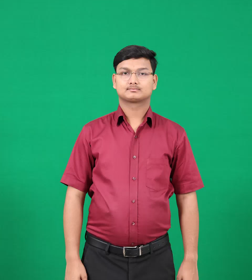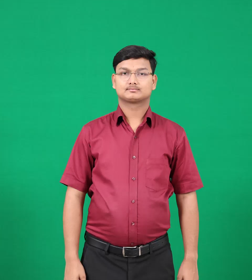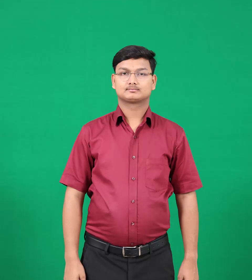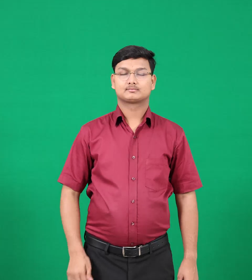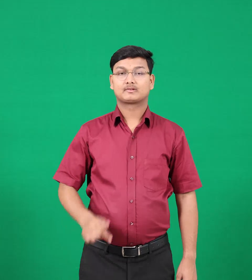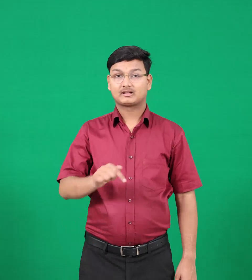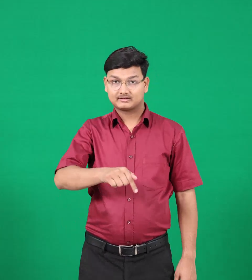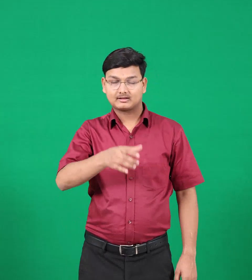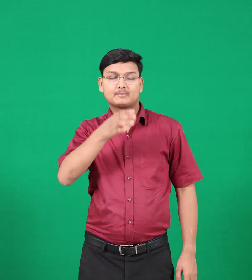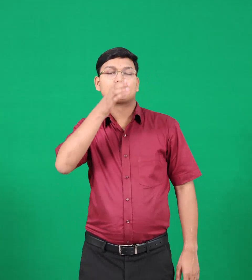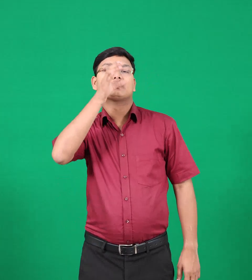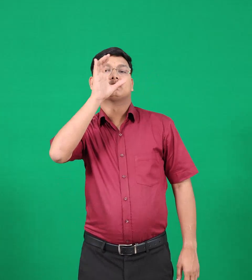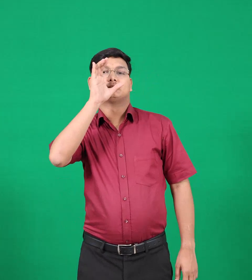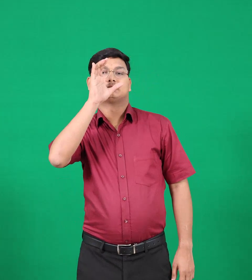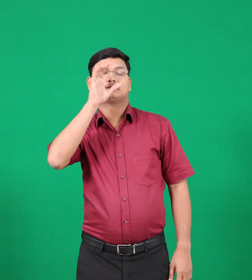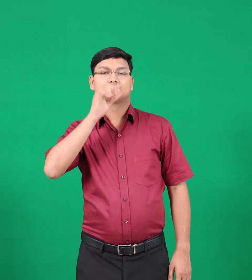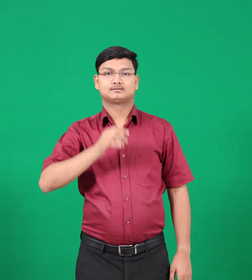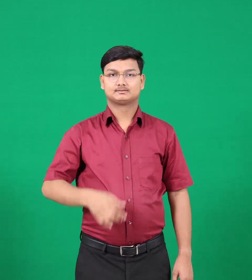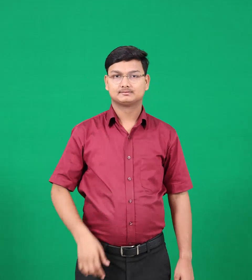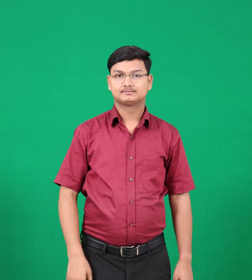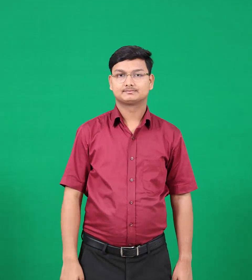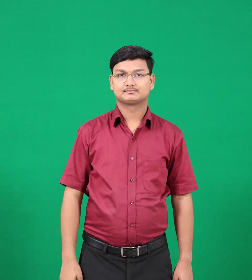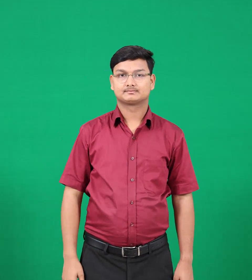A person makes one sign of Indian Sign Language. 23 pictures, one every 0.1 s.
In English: drinking
